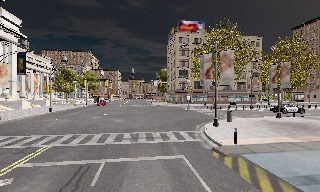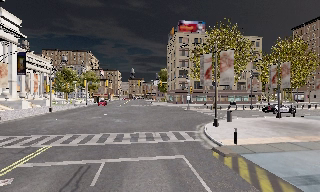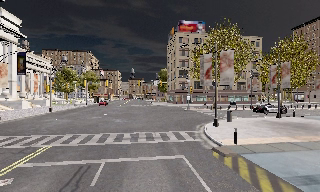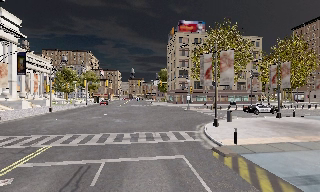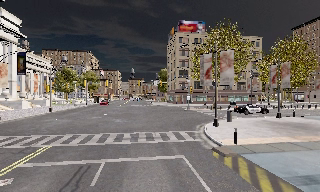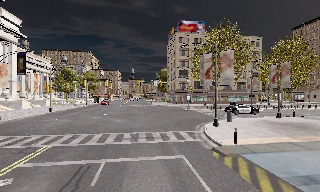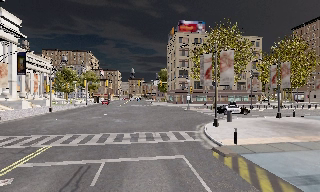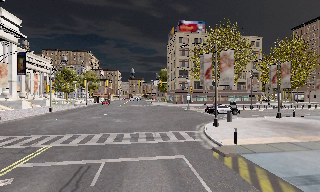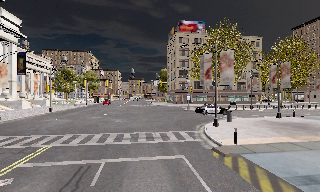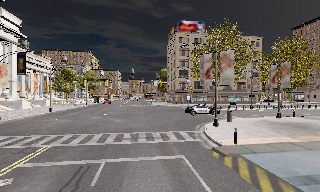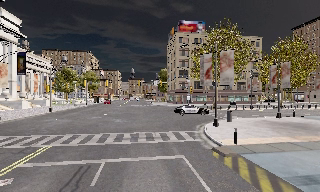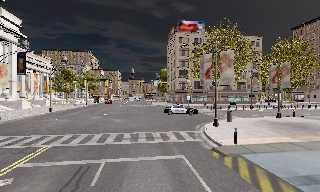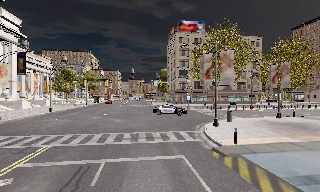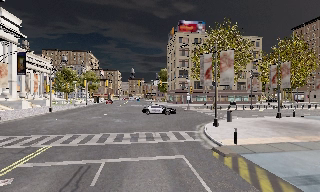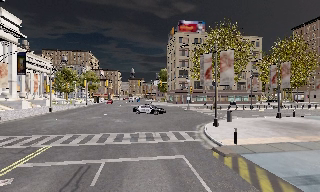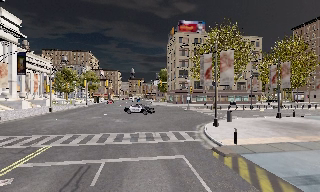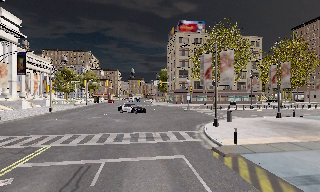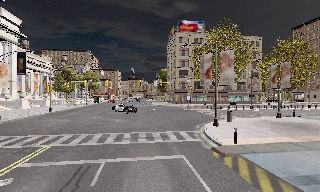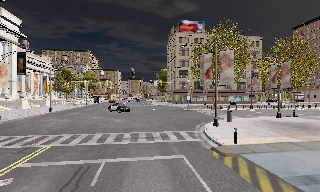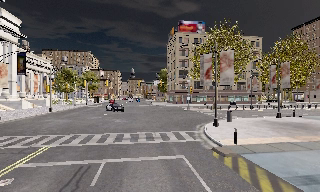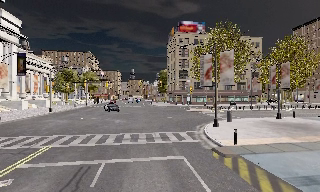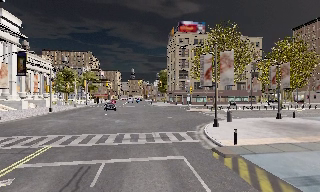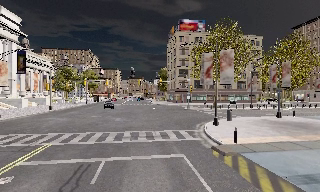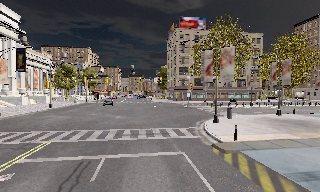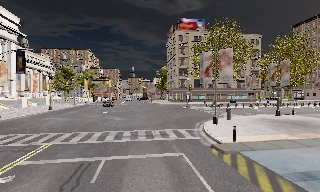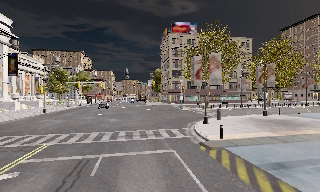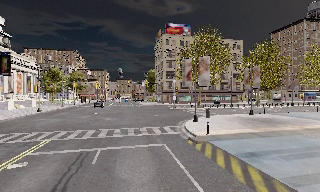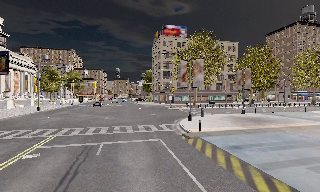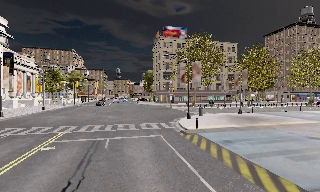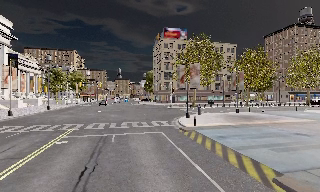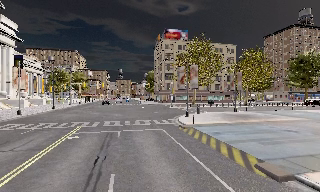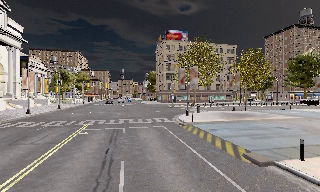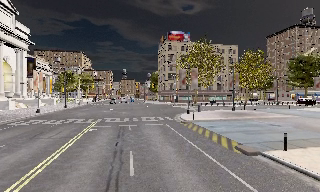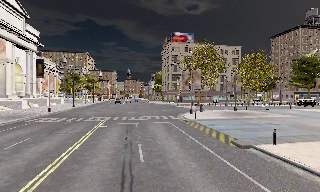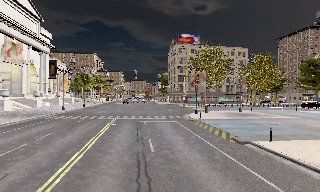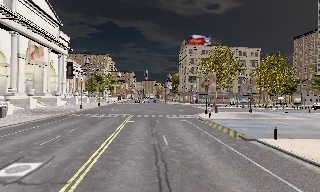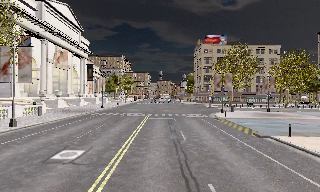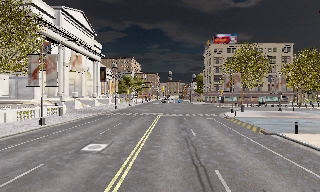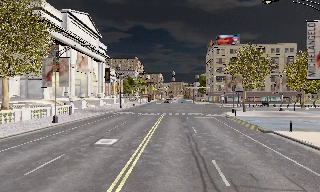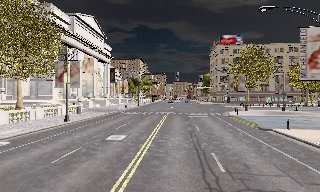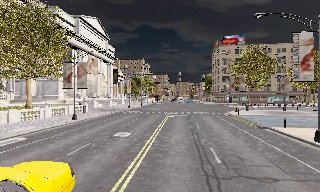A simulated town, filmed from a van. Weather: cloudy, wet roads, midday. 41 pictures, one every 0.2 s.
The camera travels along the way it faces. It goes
backward.
0.0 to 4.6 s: The camera keeps its place and its aim.
4.6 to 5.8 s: The camera travels backward, about 5 m, so what stands in front gets smaller. It gains speed.
5.8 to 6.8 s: The camera travels backward, about 6 m, so what stands in front gets smaller.
6.8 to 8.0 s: The camera pans to its left, which is counterclockwise from overhead, by about 15 degrees. It travels backward, about 6 m, so what stands in front gets smaller.
The film runs backward here.
